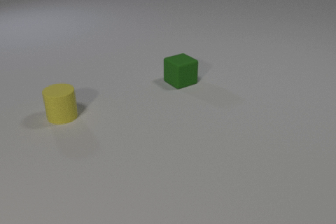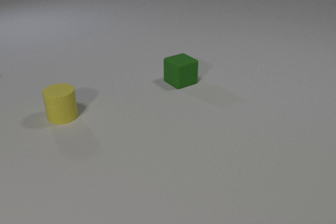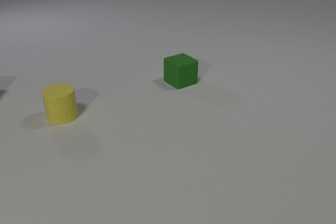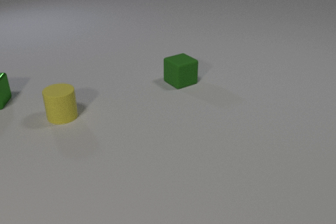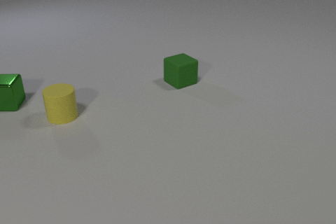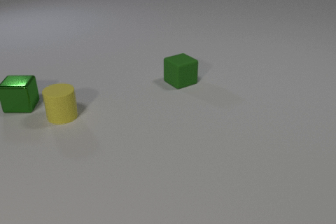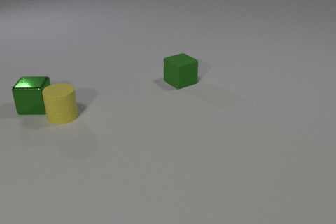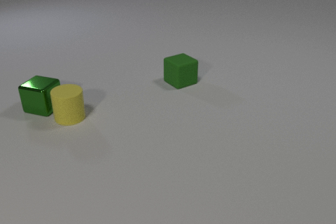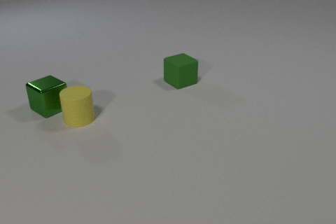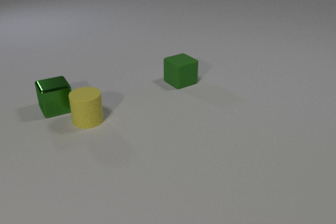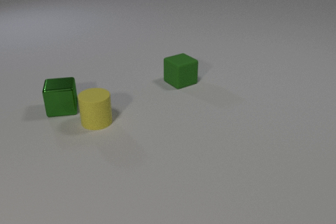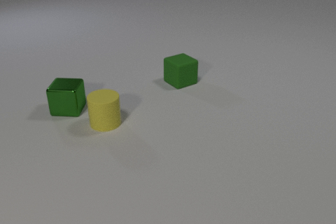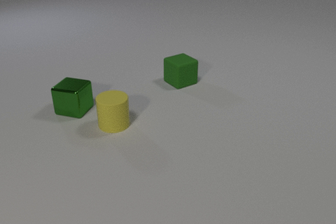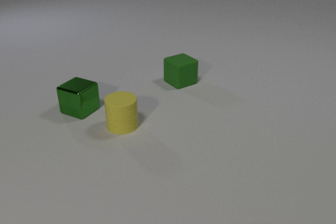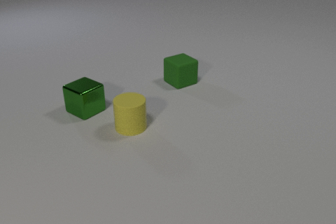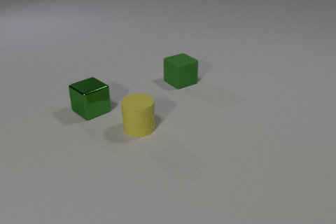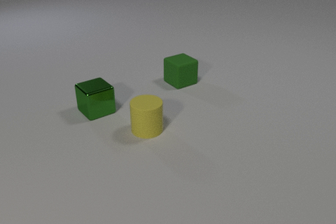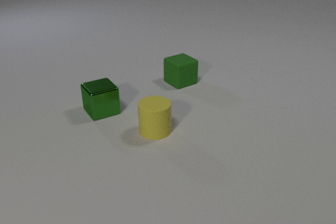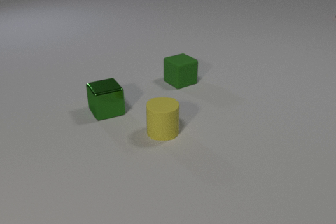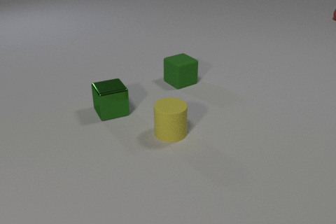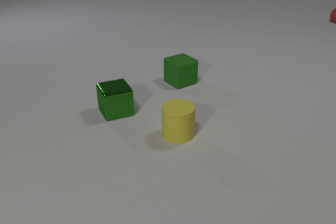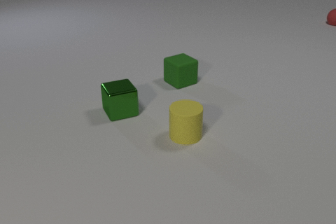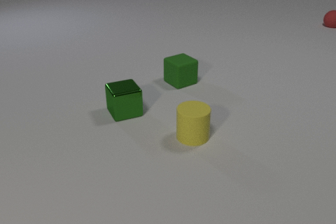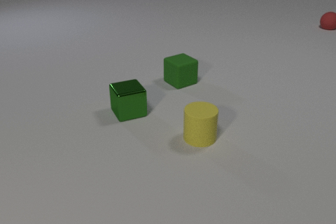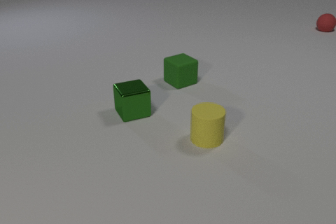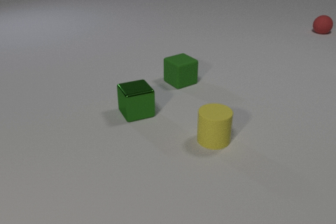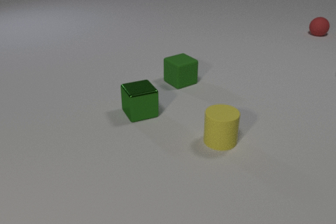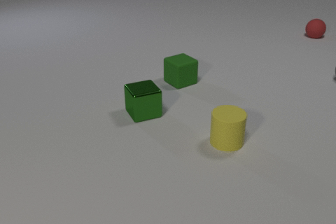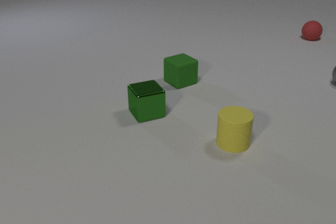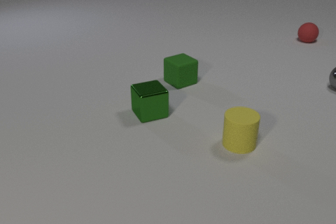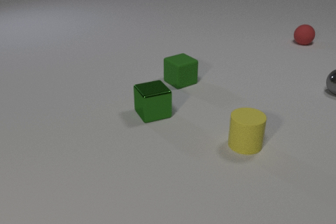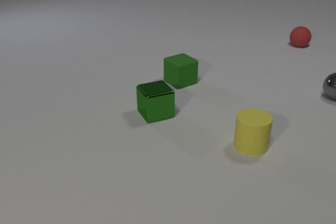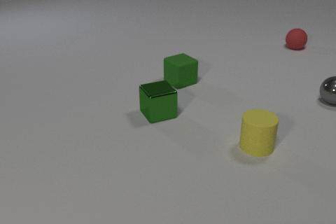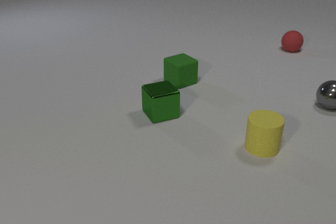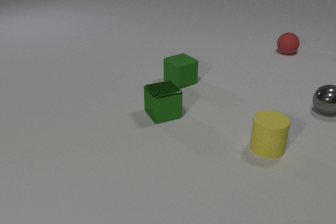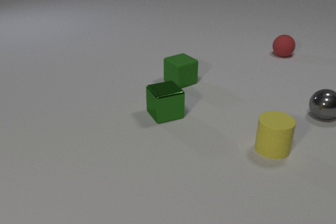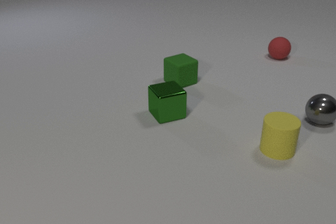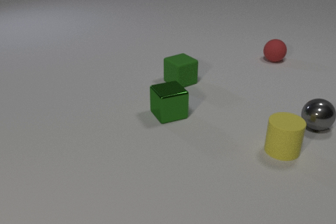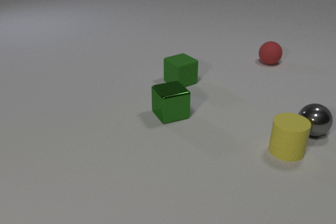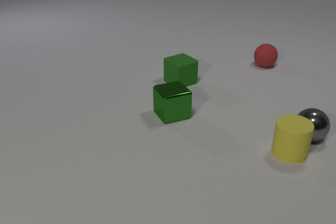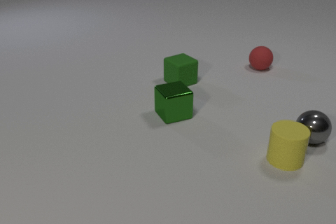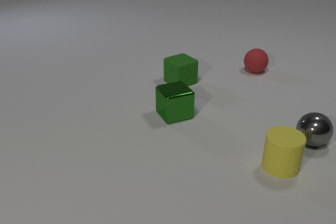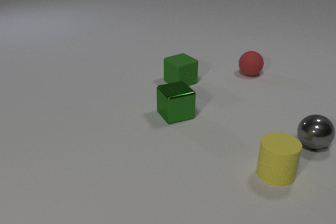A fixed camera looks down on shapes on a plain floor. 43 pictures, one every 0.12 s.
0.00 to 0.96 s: The green metal cube comes in at the left edge, slides to the right and toward the camera, spins so that its near face slides to the left, clockwise seen from above. The yellow rubber cylinder slides to the right and toward the camera. The green metal cube and the yellow rubber cylinder collide.
0.96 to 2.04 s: The green metal cube slides to the right, spins clockwise seen from above by about 105 degrees, its near face sliding to the left. The yellow rubber cylinder slides to the right and toward the camera.
2.04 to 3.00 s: The green metal cube slides to the right. The yellow rubber cylinder slides to the right. The red rubber sphere comes in at the right edge, rolls toward the camera.
3.00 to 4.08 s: The green metal cube slides to the right. The yellow rubber cylinder slides to the right. The red rubber sphere rolls toward the camera and to the left. The gray metal sphere comes in at the right edge, rolls toward the camera.
4.08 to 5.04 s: The green metal cube slides to the right. The yellow rubber cylinder slides toward the camera. The red rubber sphere rolls toward the camera and to the left. The gray metal sphere rolls toward the camera. The yellow rubber cylinder and the gray metal sphere collide.
What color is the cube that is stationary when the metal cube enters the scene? green.
What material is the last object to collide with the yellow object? metal.
How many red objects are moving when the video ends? 1.
